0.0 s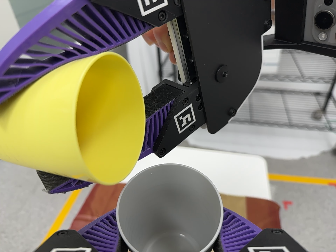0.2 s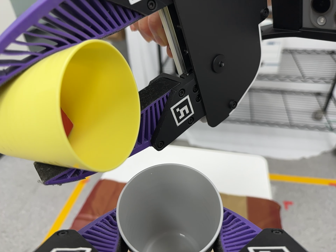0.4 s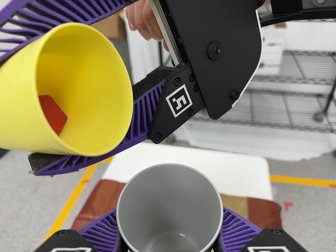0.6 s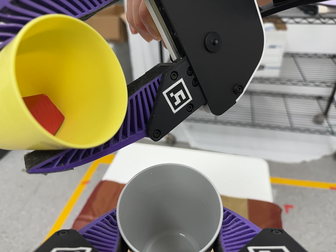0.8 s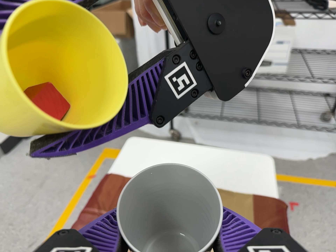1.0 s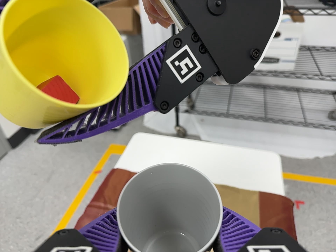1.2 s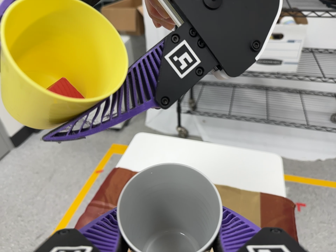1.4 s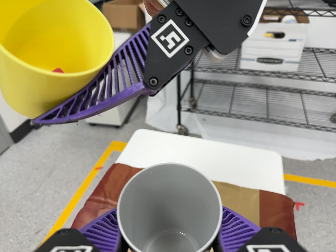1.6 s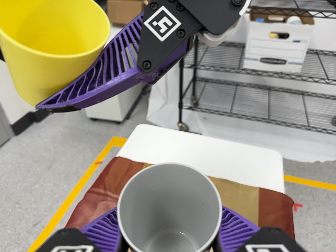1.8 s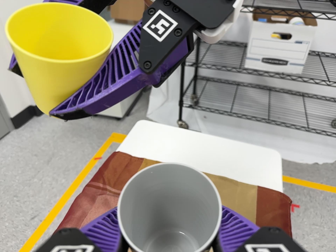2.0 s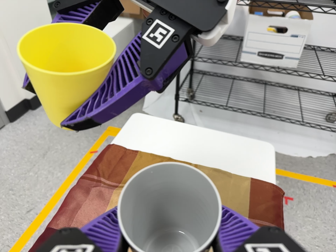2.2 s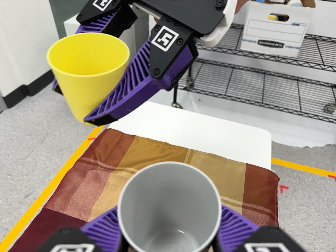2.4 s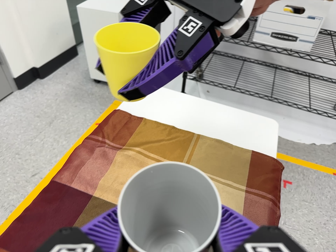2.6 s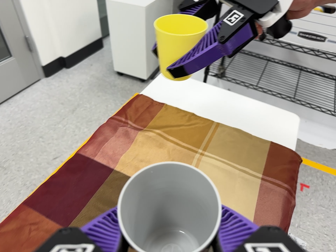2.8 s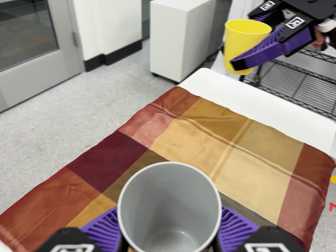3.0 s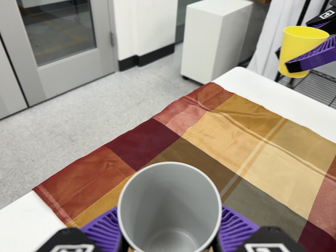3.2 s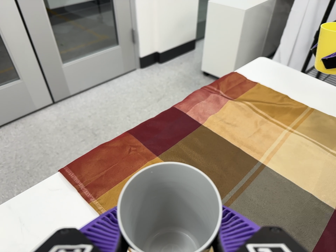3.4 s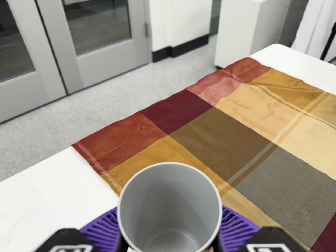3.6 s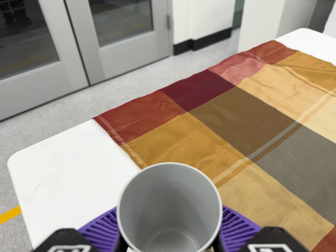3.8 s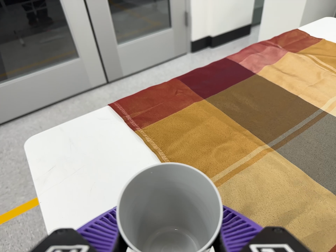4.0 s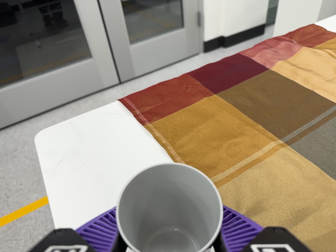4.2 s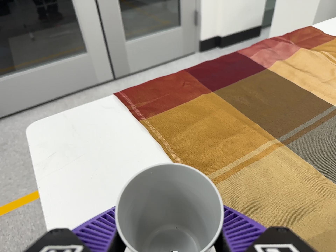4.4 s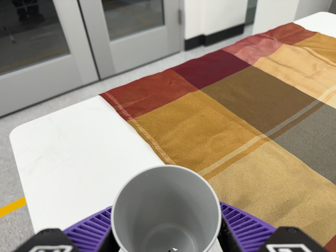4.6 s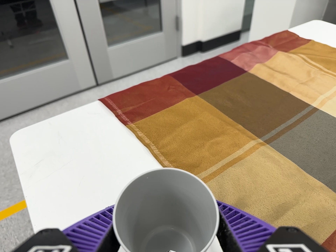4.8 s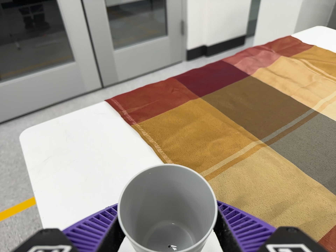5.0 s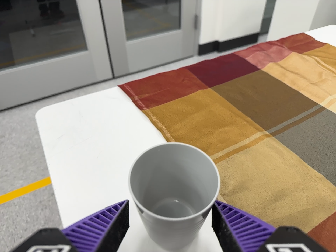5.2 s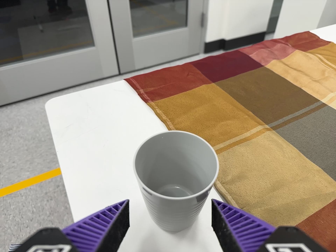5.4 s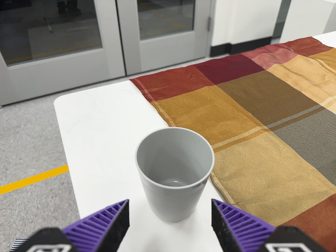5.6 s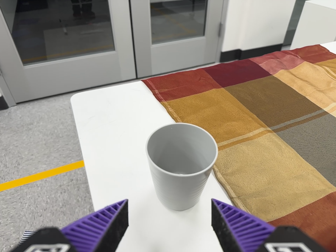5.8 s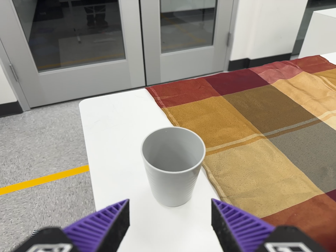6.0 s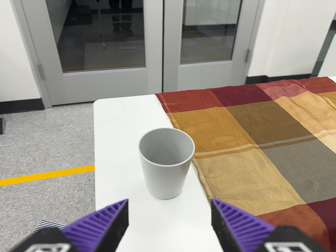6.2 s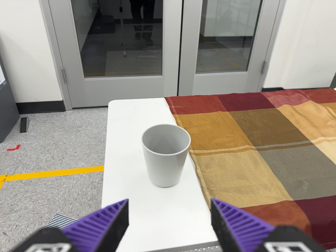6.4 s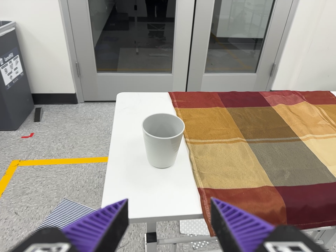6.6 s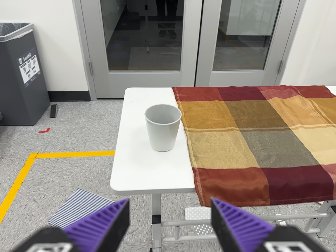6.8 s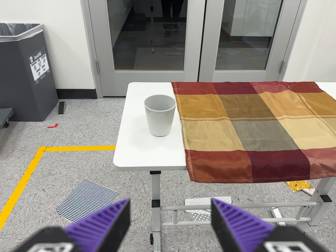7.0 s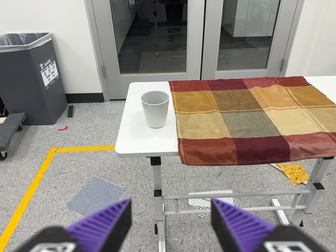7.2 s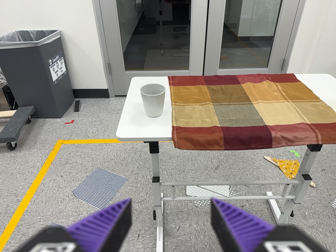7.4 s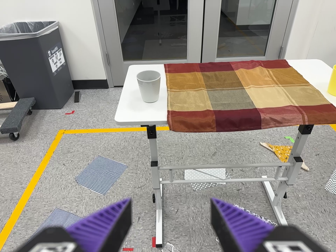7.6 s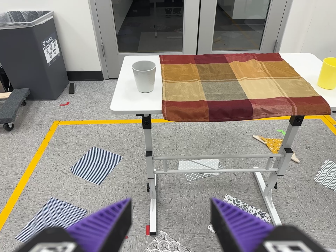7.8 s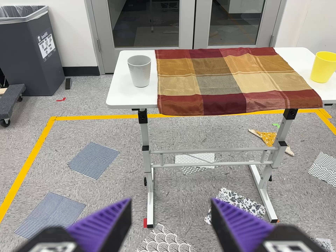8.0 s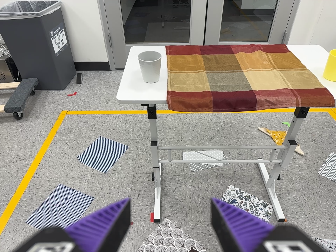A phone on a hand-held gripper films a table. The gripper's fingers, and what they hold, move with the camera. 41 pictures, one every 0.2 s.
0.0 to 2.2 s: The camera travels toward the bottom of its view, about 5 cm, so close, fixed things drift upward. It rolls about its line of sight by about 10 degrees, and the scene rotates clockwise.
2.2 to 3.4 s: The camera pans to its left by about 25 degrees. It travels toward the bottom of its view, about 22 cm, so close, fixed things drift upward. It rolls about its line of sight by about 20 degrees, and the scene rotates clockwise.
3.4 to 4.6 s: The camera travels toward the bottom of its view, about 8 cm, so close, fixed things drift upward.
4.6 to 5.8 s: The camera travels backward and toward the bottom of its view, about 12 cm, so what stands in front gets smaller. It rolls about its line of sight by about 10 degrees, and the scene rotates clockwise.
5.8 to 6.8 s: The camera pans to its left by about 15 degrees. It travels backward and to its right, about 30 cm, so what stands in front gets smaller. It rolls about its line of sight by about 10 degrees, and the scene rotates clockwise.
6.8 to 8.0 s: The camera travels backward and toward the bottom of its view, about 24 cm, so what stands in front gets smaller.
The film runs backward here.
